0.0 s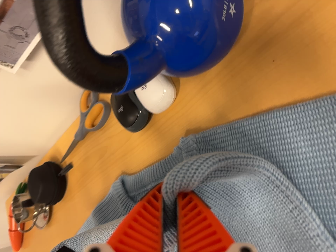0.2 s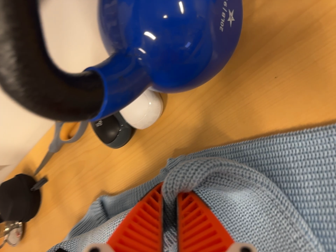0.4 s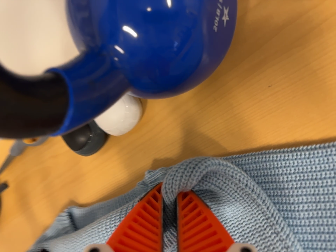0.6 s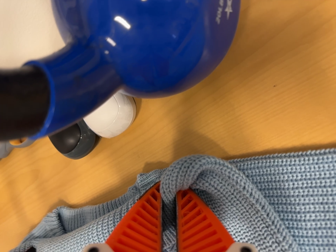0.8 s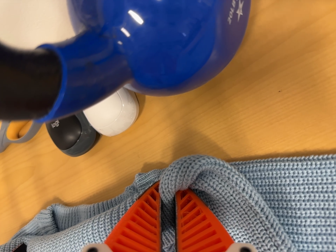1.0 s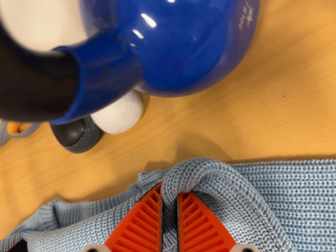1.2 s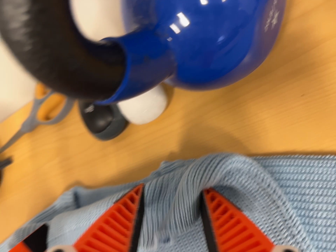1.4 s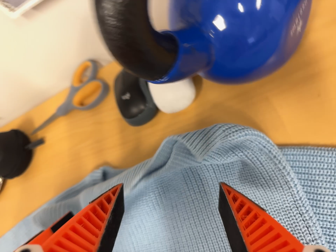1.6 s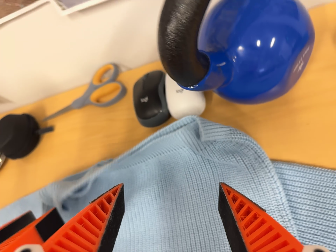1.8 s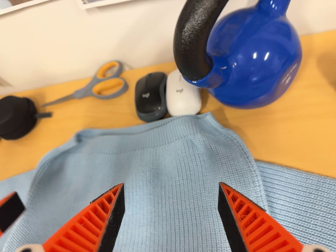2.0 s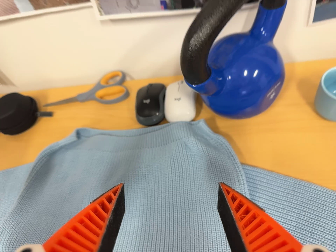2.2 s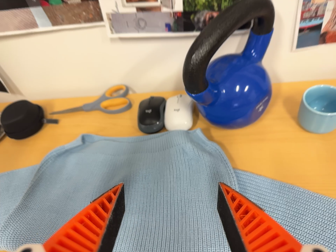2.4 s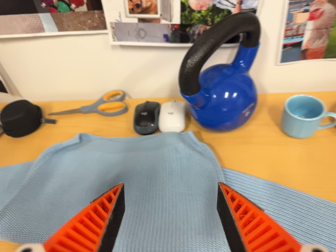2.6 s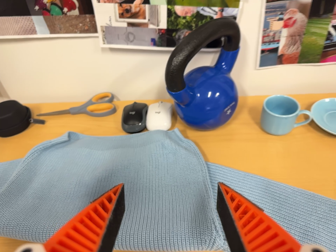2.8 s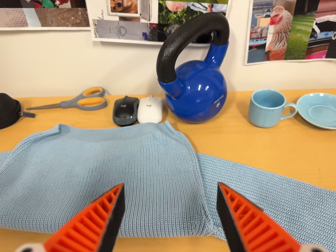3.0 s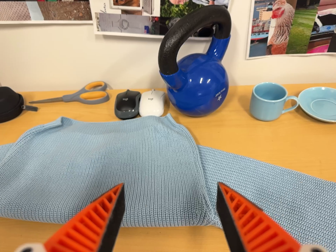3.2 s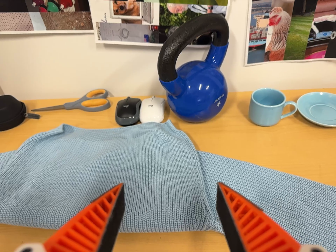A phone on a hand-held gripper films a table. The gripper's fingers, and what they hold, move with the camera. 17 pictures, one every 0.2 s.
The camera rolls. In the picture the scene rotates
clockwise.
0.0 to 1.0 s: The camera swings to its right by about 15 degrees, and the scene slides to the left. It travels forward, about 9 cm, so what stands in front looms larger.
1.0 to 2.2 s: The camera travels backward, toward the bottom of its view and to its left, about 26 cm, so what stands in front gets smaller. Its aim tips toward the top of its view by about 20 degrees. It rolls about its line of sight by about 30 degrees, and the scene rotates clockwise.
2.2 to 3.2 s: The camera travels toward the bottom of its view and backward, about 12 cm. Its aim tips toward the top of its view by about 10 degrees.
The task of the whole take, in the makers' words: fold up.
The film runs forward here.
